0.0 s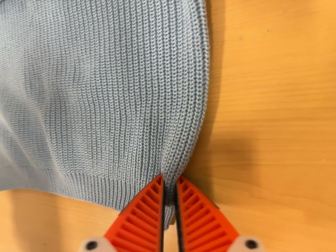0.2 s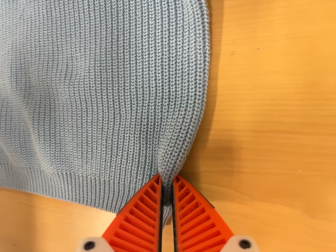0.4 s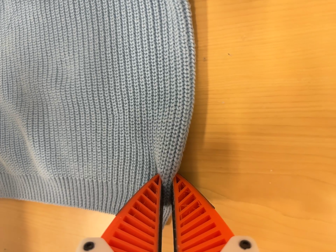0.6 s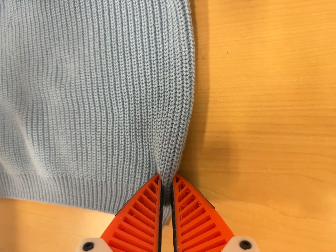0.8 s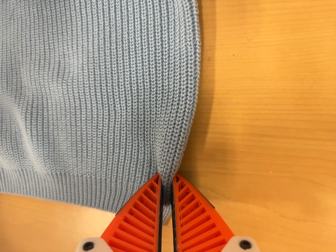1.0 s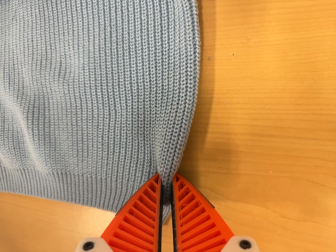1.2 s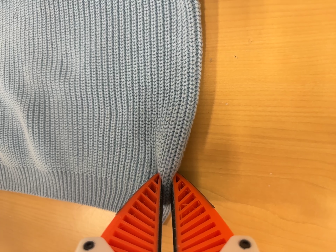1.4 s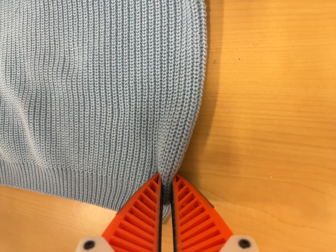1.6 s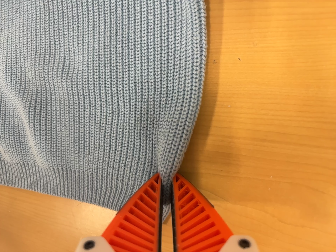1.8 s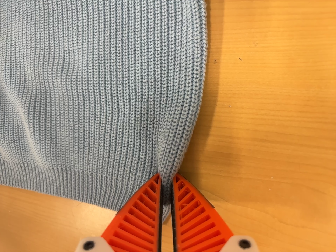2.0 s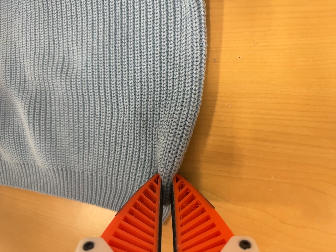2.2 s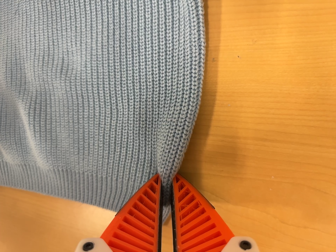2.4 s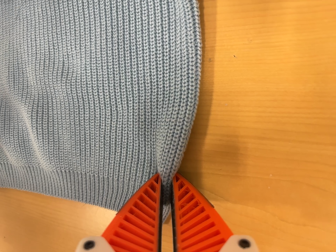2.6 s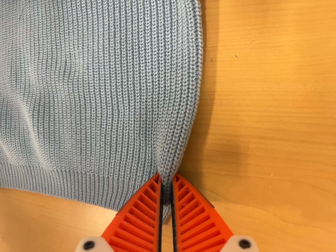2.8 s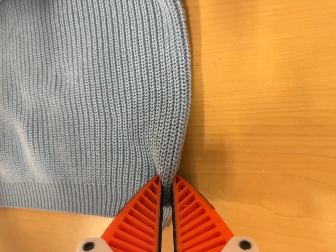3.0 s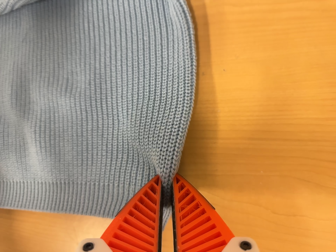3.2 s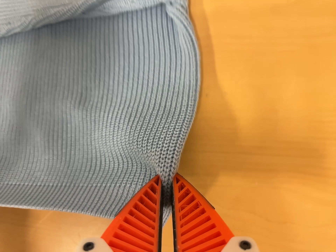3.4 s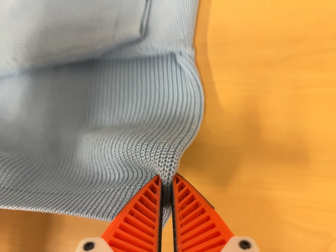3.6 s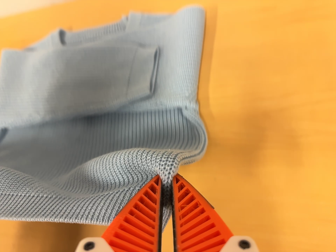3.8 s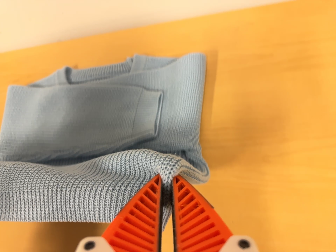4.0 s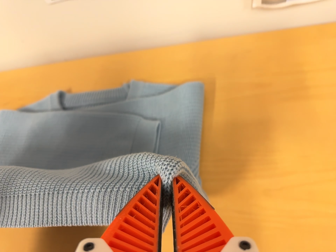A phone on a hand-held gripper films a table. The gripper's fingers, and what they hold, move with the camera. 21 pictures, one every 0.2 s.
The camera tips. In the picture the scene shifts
downward.
0.0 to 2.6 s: The camera shifts only a little, or ends up much as it began.
2.6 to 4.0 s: The camera pans to its right by about 10 degrees. It travels backward, to its left and toward the top of its view, about 16 cm, so what stands in front gets smaller. Its aim tips toward the top of its view by about 30 degrees, and the scene shifts downward.
The film runs forward here.
